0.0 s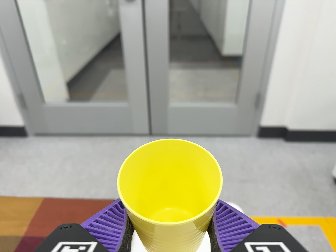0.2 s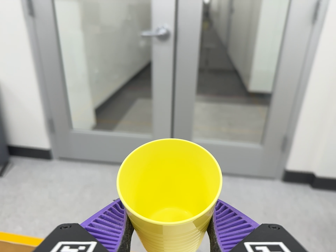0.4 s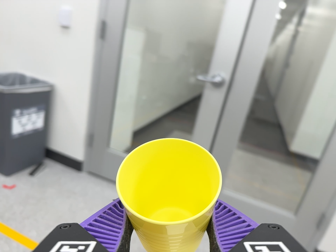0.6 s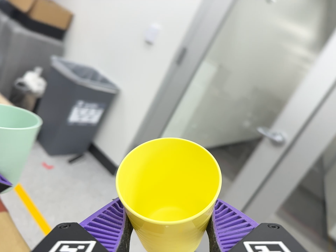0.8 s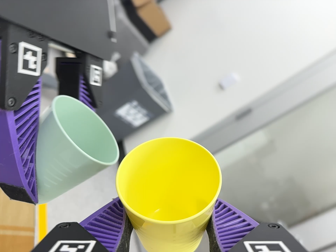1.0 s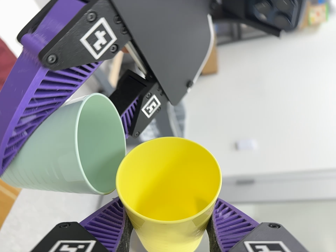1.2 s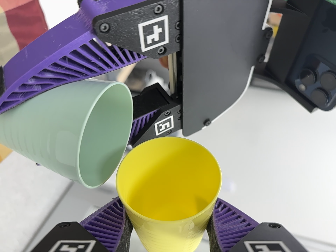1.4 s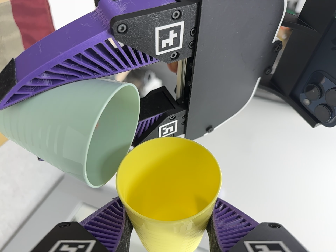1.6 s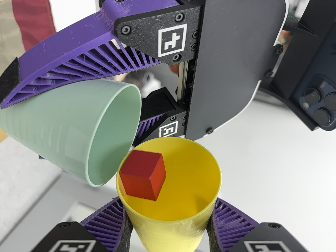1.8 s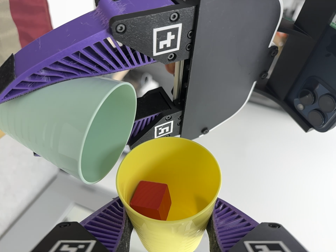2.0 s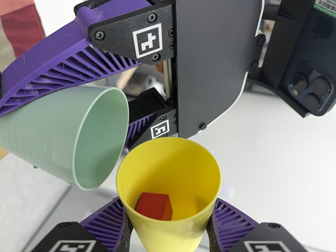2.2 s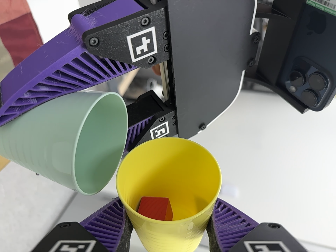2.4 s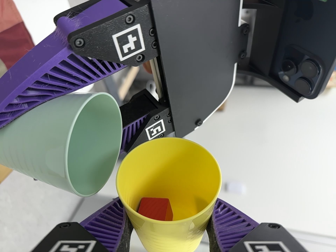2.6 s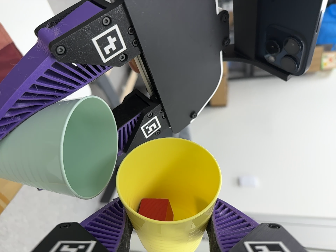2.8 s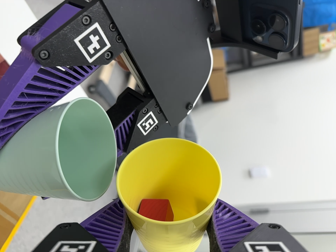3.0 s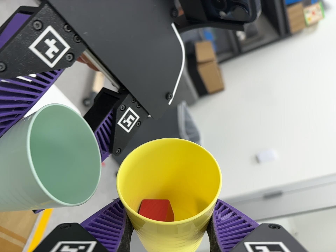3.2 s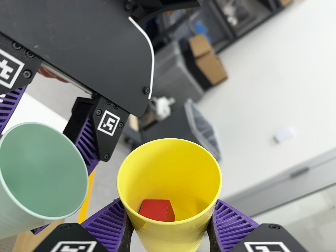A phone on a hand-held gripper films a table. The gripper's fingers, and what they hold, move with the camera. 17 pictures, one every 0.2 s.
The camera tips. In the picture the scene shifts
downward.
0.0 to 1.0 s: The scene slides to the right, as the camera pans about 30 degrees to its left. It travels to its left and toward the top of its view, about 28 cm, so close, fixed things drift to the right. Its aim tips toward the top of its view by about 30 degrees, and the scene shifts downward. It rolls about its line of sight by about 100 degrees, and the scene rotates clockwise.
1.0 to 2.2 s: The camera rolls about its line of sight by about 20 degrees, and the scene rotates clockwise.
2.2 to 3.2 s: The camera travels to its right, about 9 cm. It rolls about its line of sight by about 40 degrees, and the scene rotates counterclockwise.
The film runs backward here.
